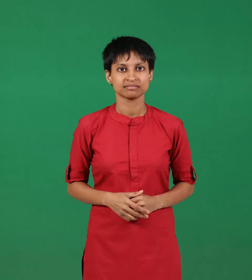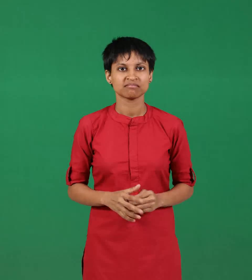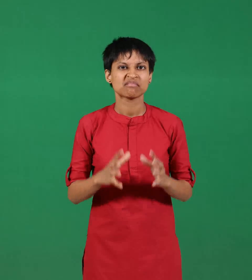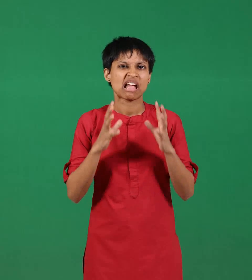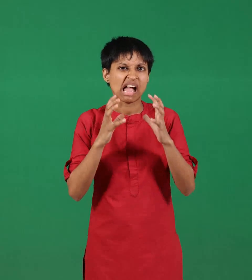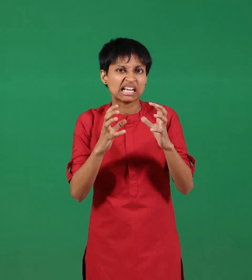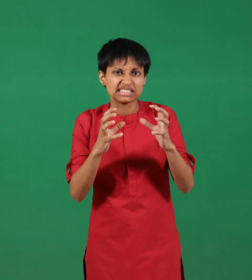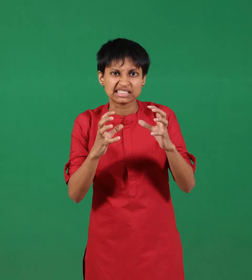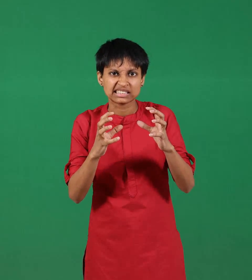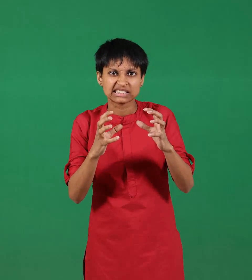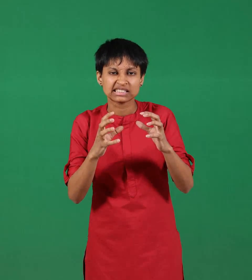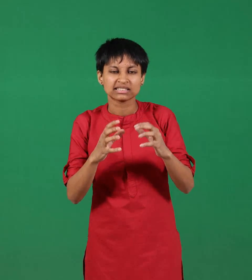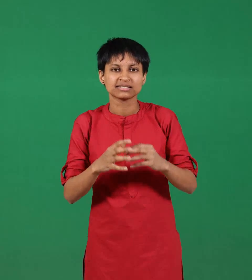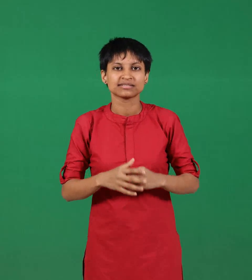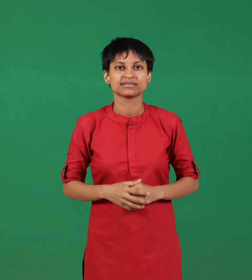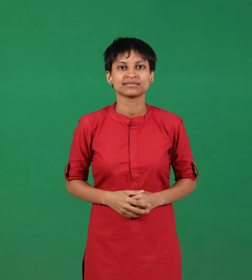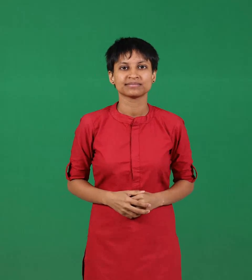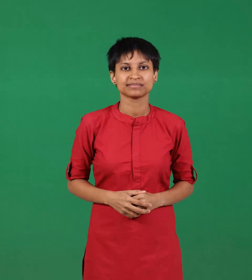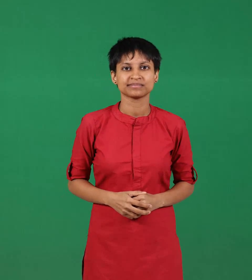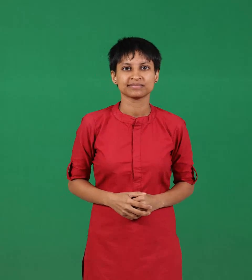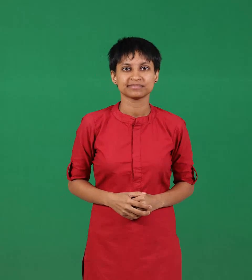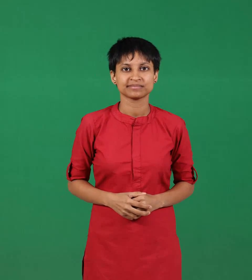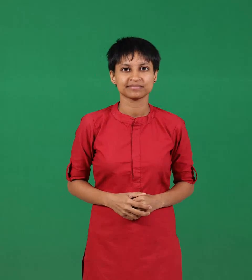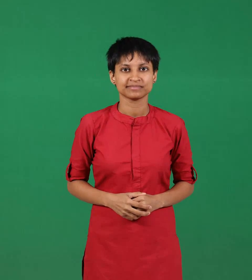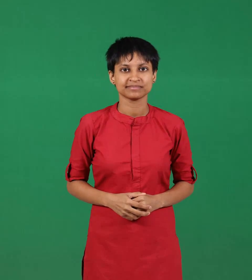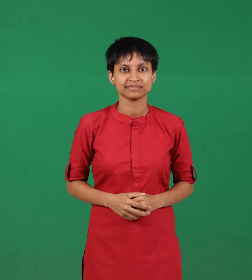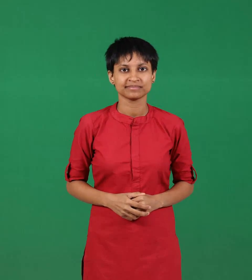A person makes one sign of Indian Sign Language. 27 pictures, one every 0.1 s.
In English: hard
